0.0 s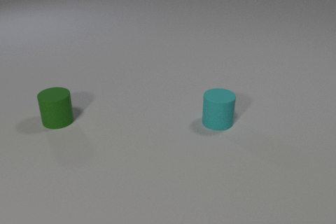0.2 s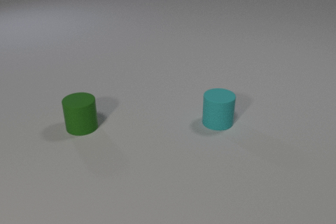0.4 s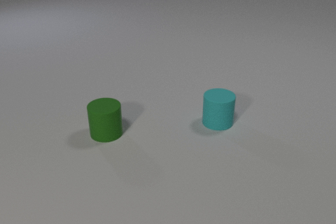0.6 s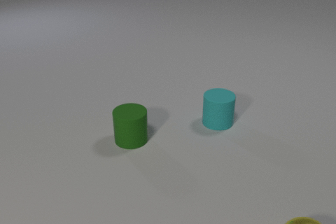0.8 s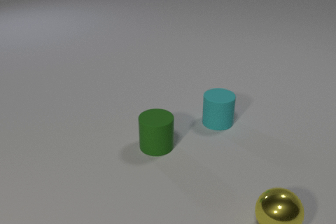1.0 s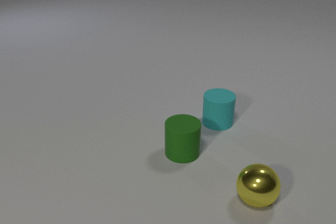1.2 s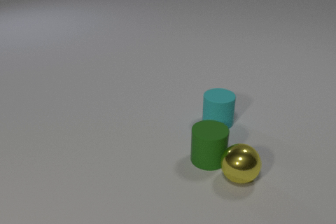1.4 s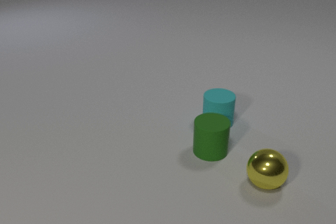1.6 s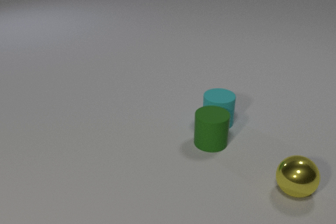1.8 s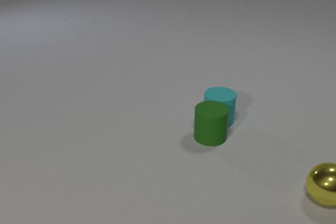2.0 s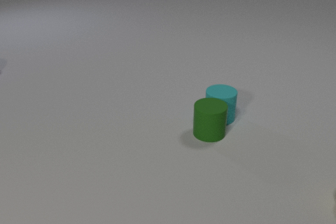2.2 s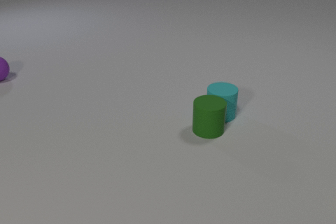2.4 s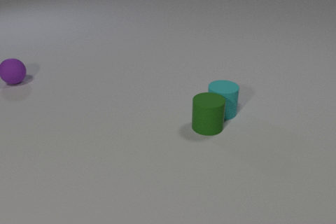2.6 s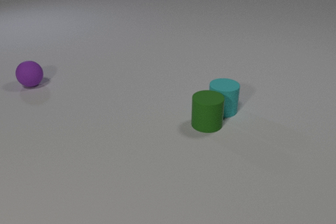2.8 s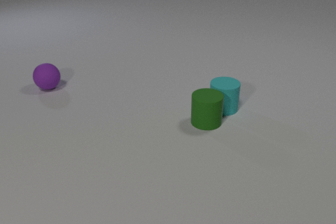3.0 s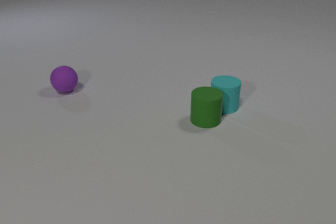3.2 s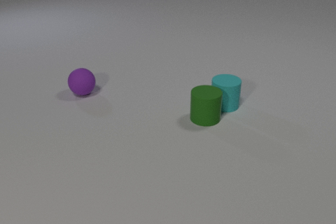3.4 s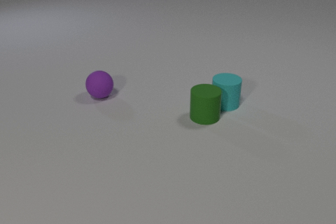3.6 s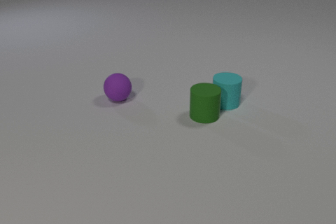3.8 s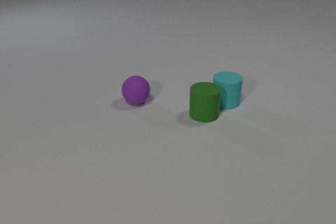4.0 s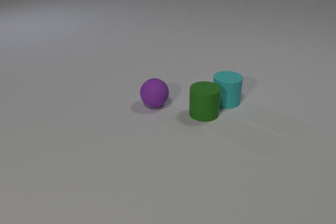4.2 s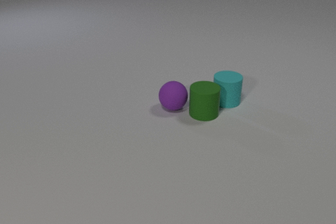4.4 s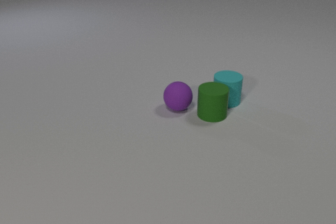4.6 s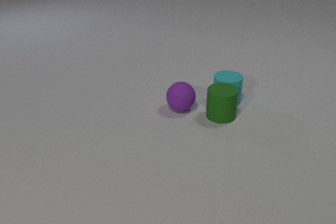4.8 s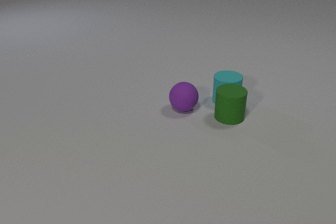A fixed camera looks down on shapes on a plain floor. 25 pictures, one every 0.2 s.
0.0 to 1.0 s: The yellow metal sphere comes in at the bottom edge, rolls away from the camera and to the left. The green rubber cylinder slides to the right and toward the camera.
1.0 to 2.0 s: The yellow metal sphere rolls to the right, leaves at the right edge. The green rubber cylinder slides away from the camera and to the right. The cyan rubber cylinder slides away from the camera. The yellow metal sphere and the green rubber cylinder collide. The green rubber cylinder and the cyan rubber cylinder collide.
2.0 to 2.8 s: The green rubber cylinder slides away from the camera. The cyan rubber cylinder slides away from the camera. The purple rubber sphere comes in at the left edge, rolls to the right and toward the camera.
2.8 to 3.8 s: The green rubber cylinder slides away from the camera. The cyan rubber cylinder slides away from the camera. The purple rubber sphere rolls to the right and toward the camera.
3.8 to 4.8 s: The green rubber cylinder slides to the right. The purple rubber sphere rolls to the right. The green rubber cylinder and the purple rubber sphere collide.
How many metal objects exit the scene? 1.
How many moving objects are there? 4.
How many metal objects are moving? 1.
